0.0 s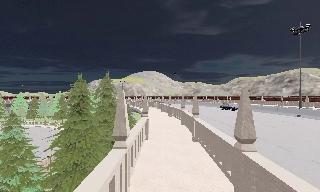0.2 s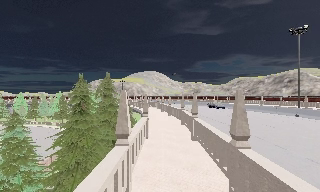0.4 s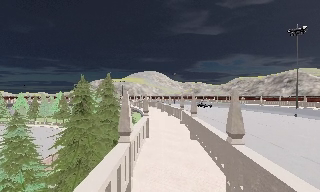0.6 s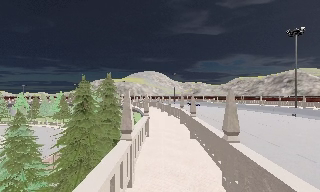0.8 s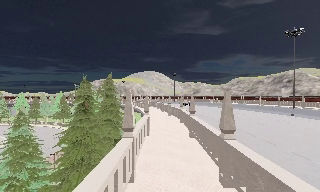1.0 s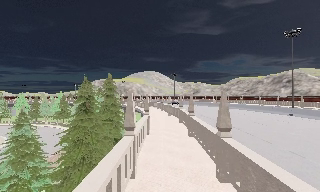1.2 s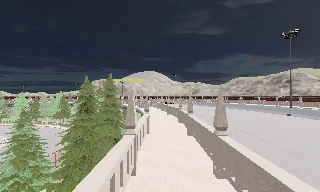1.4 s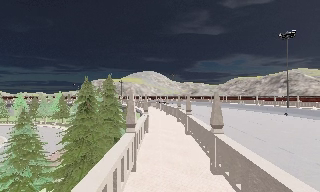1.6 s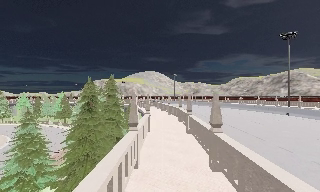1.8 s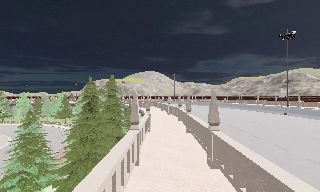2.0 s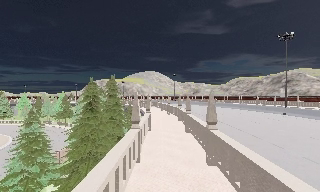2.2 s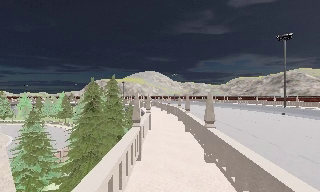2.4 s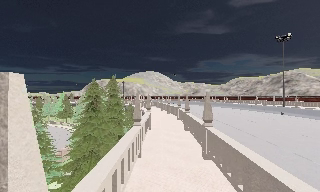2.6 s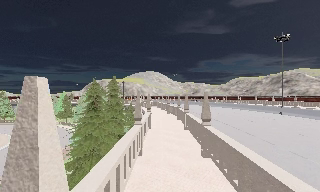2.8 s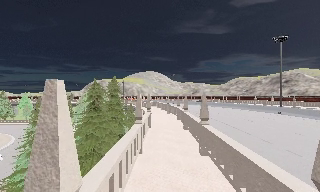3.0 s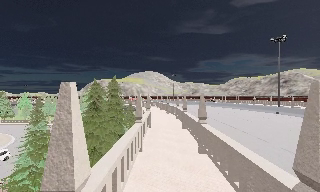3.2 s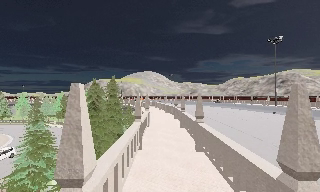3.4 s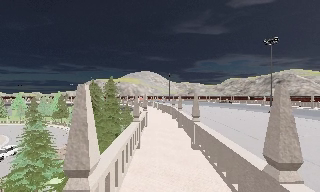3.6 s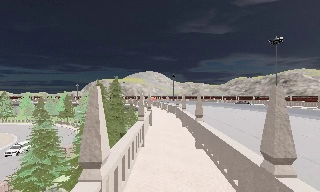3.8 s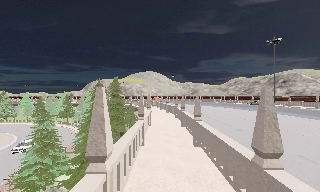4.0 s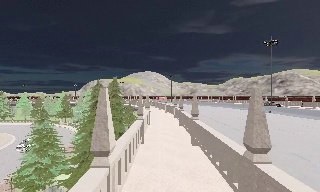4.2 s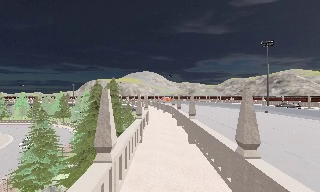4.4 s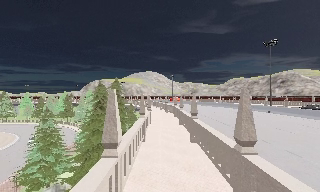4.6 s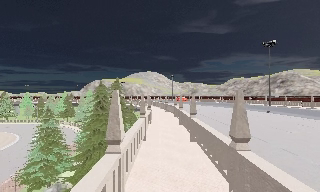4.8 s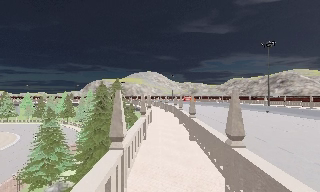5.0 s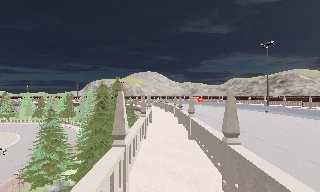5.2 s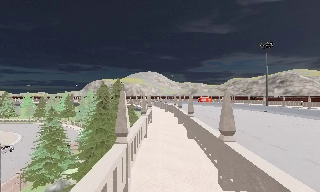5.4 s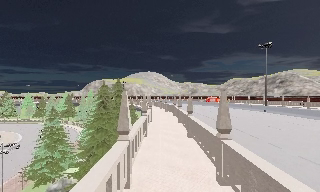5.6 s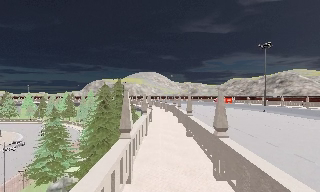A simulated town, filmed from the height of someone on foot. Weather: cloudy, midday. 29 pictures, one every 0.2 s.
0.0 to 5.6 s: The camera travels backward, about 7 m, so what stands in front gets smaller.
The film runs backward here.
